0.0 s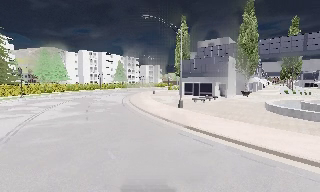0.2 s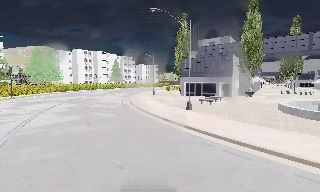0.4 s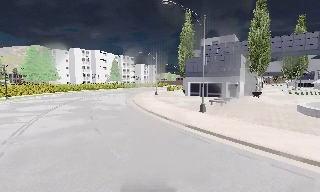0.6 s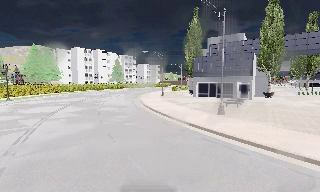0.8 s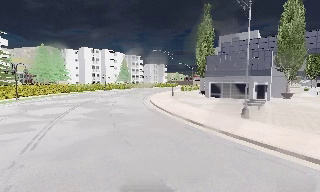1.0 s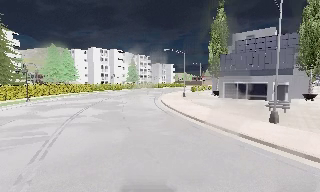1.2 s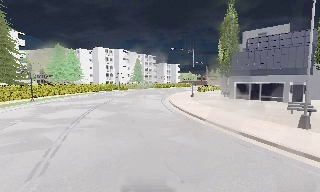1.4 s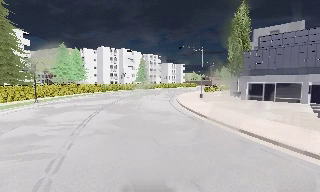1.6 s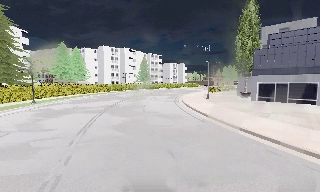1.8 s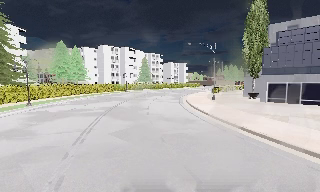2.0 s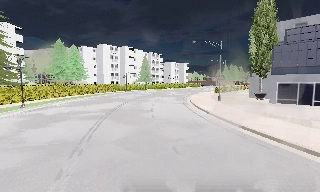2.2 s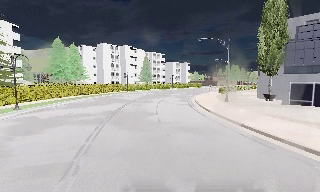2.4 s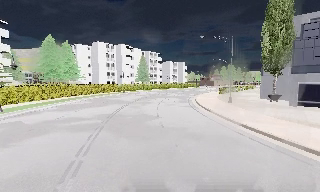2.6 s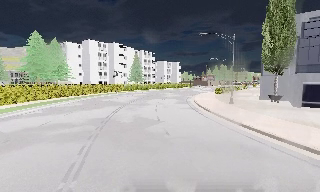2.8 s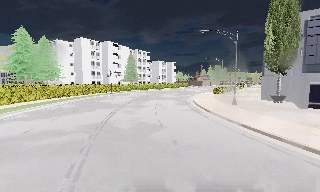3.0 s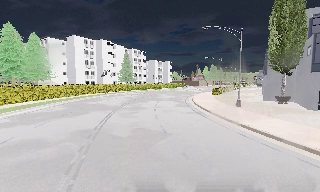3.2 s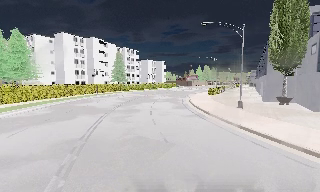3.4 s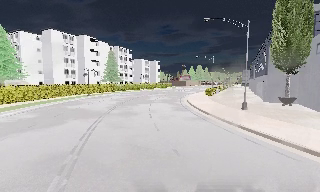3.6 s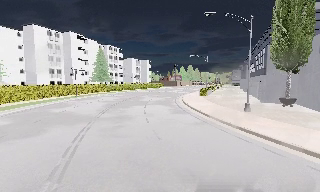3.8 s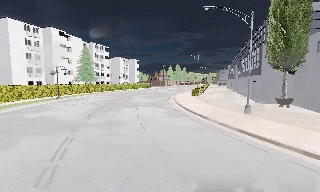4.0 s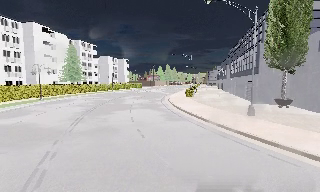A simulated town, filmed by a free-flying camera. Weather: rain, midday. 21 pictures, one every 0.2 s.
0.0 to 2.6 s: The camera travels forward and to its left, about 17 m, so what stands in front looms larger.
2.6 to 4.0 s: The camera pans to its right, which is clockwise from overhead, by about 20 degrees. It travels forward and to its left, about 10 m, so what stands in front looms larger.
The film runs forward here.
